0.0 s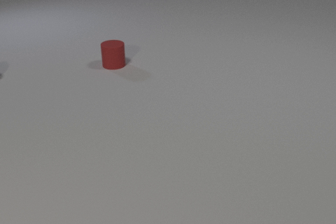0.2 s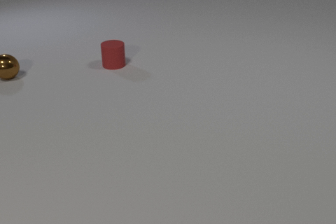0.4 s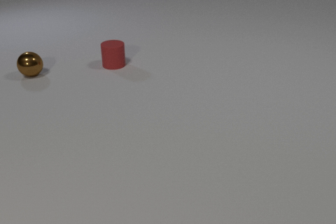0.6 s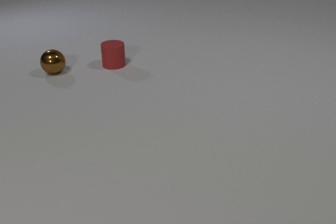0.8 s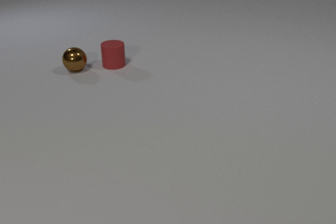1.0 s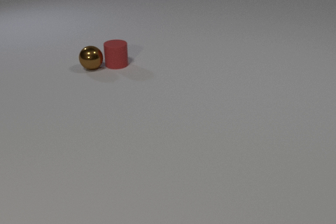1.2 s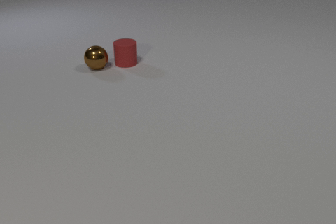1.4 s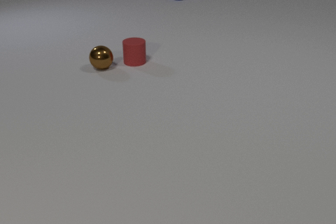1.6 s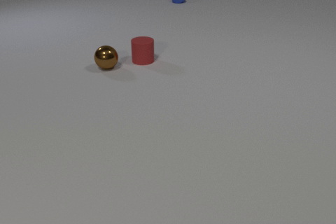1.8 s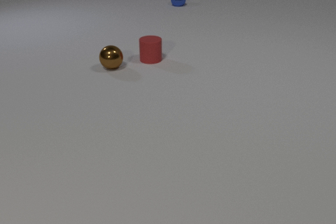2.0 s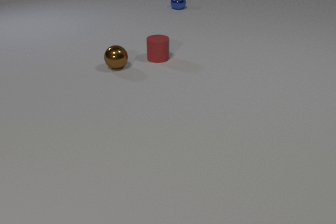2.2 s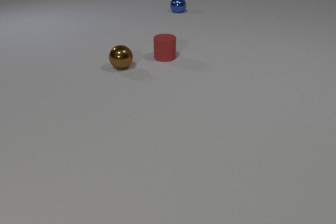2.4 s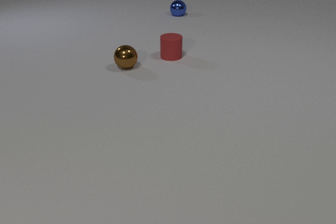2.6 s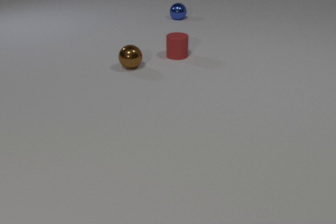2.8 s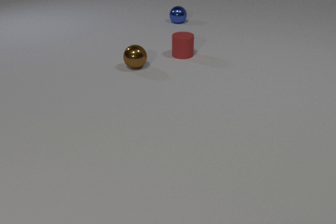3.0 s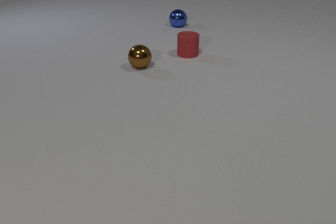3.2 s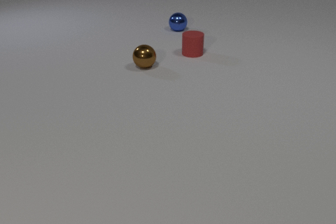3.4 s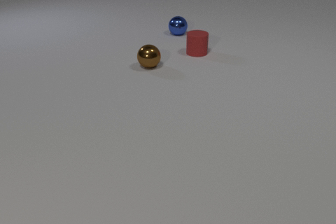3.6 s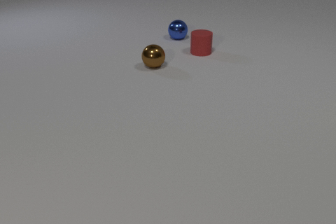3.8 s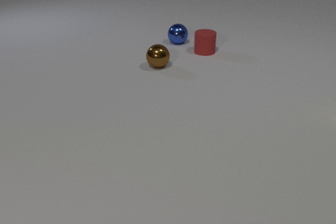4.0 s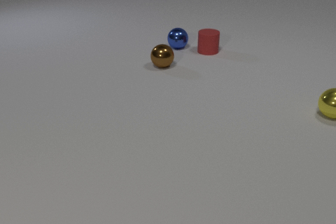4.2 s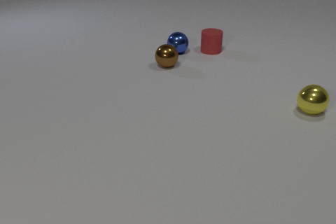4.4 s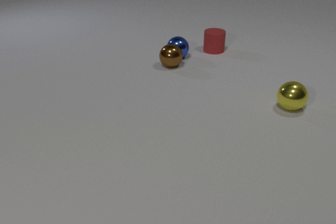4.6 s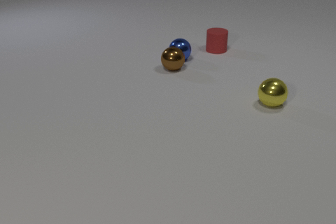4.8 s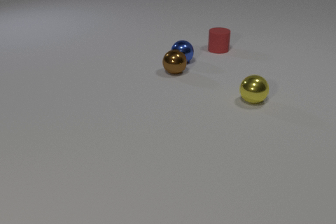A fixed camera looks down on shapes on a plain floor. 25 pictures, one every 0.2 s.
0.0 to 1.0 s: The brown metal sphere comes in at the left edge, rolls to the right. The brown metal sphere and the red rubber cylinder collide.
1.0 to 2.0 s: The brown metal sphere rolls to the right. The red rubber cylinder slides to the right. The blue metal sphere comes in at the top edge, rolls toward the camera.
2.0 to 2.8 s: The brown metal sphere rolls to the right. The red rubber cylinder slides to the right. The blue metal sphere rolls toward the camera.
2.8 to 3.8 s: The brown metal sphere rolls to the right. The red rubber cylinder slides to the right and away from the camera. The blue metal sphere rolls toward the camera.
3.8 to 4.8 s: The brown metal sphere rolls to the right and toward the camera. The red rubber cylinder slides to the right and away from the camera. The blue metal sphere rolls toward the camera. The yellow metal sphere comes in at the right edge, rolls to the left. The brown metal sphere and the blue metal sphere collide.
How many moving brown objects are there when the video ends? 1.
What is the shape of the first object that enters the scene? sphere.
How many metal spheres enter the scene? 3.
